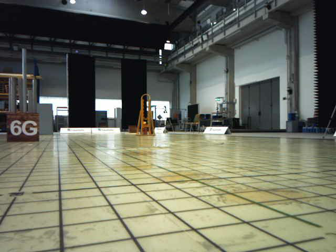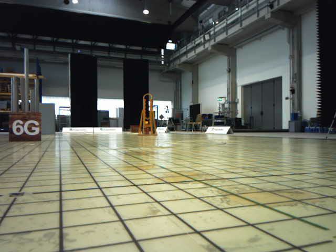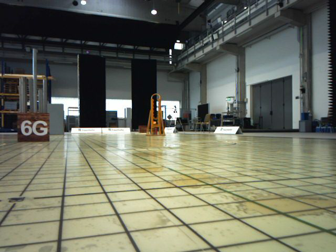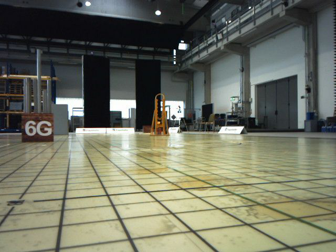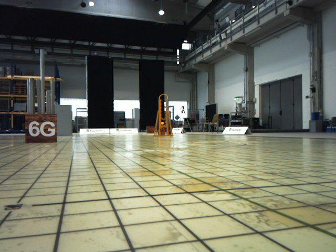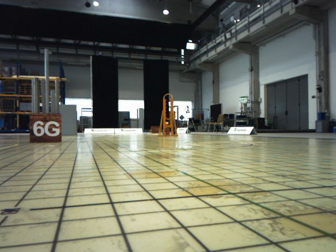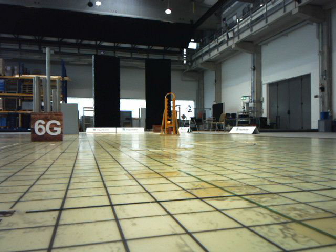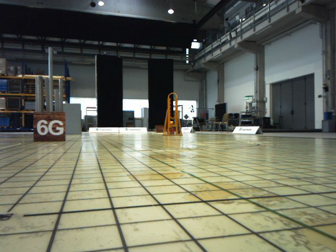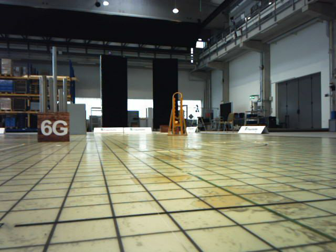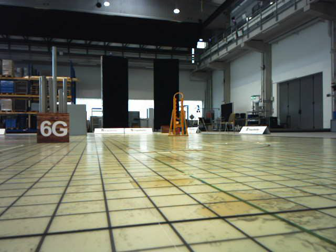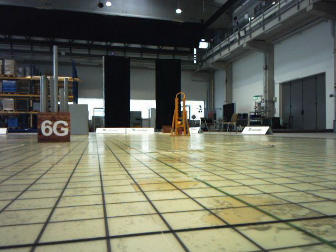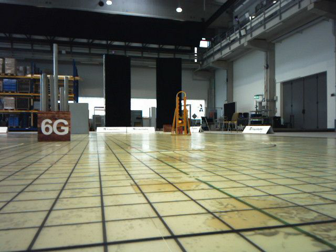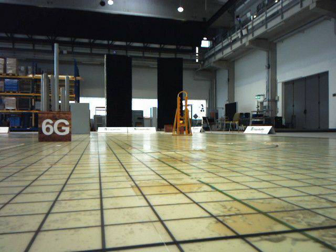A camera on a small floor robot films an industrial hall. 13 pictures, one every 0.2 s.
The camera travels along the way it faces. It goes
forward.
0.0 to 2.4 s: The camera travels forward, about 0.5 m, so what stands in front looms larger.
The film runs forward here.
